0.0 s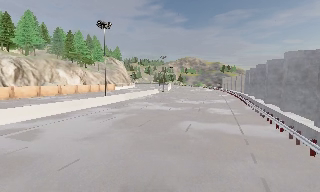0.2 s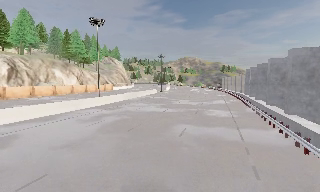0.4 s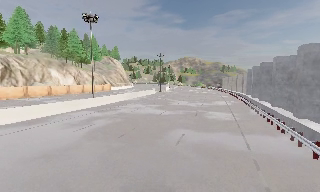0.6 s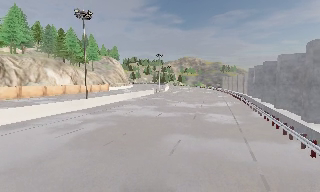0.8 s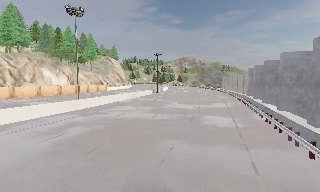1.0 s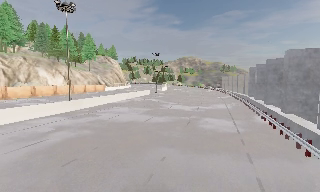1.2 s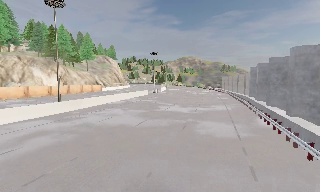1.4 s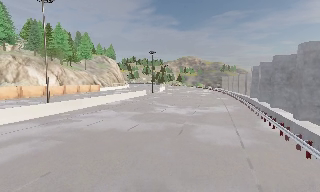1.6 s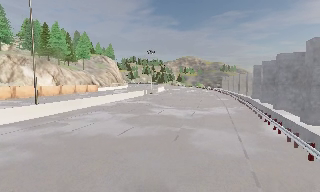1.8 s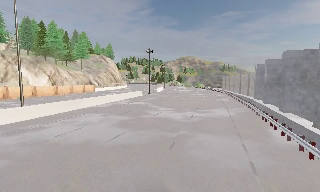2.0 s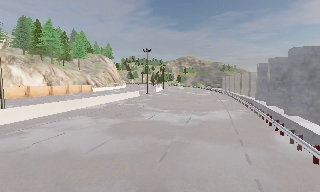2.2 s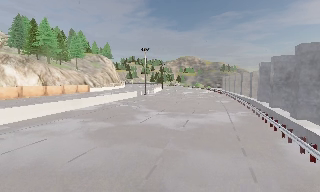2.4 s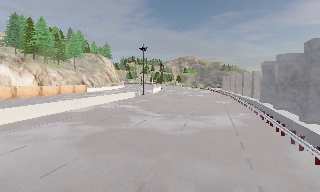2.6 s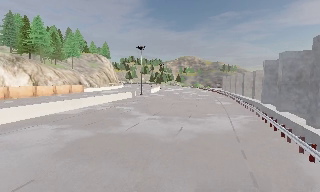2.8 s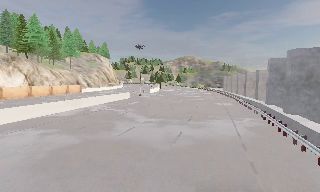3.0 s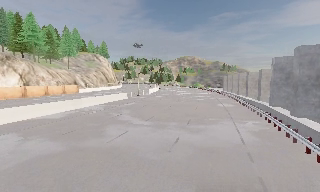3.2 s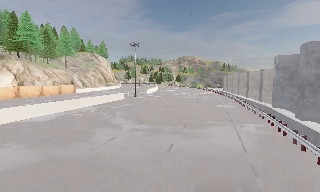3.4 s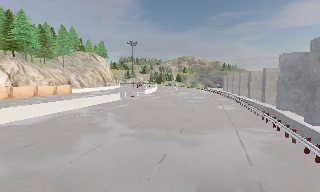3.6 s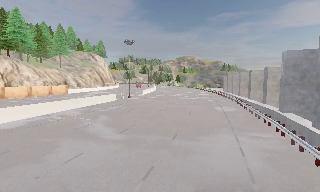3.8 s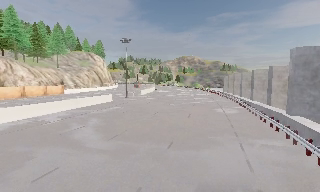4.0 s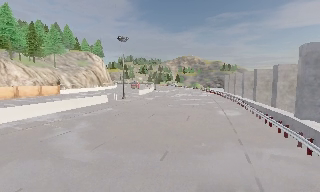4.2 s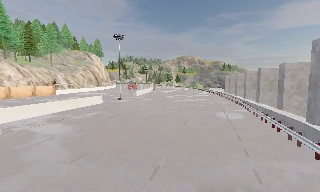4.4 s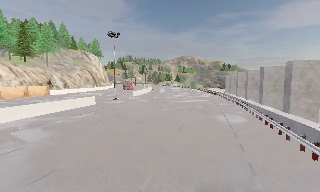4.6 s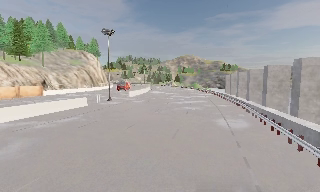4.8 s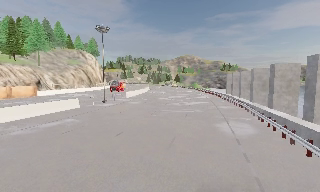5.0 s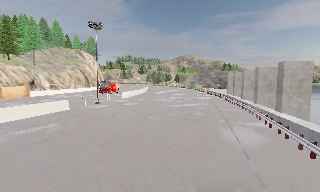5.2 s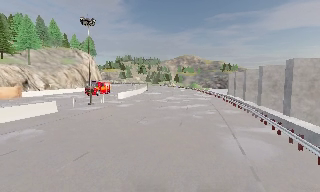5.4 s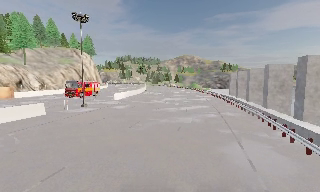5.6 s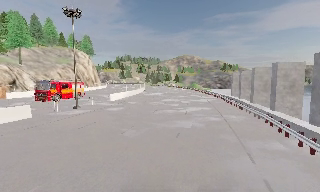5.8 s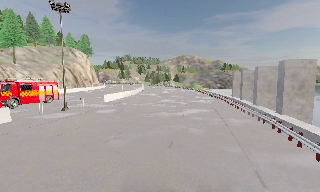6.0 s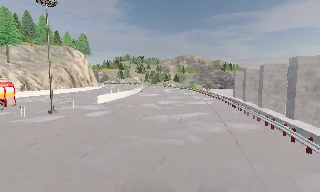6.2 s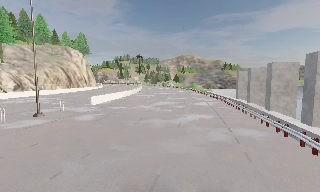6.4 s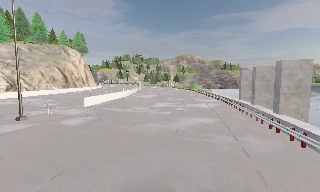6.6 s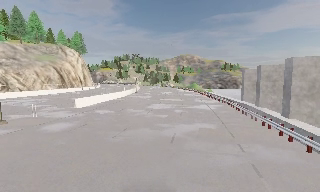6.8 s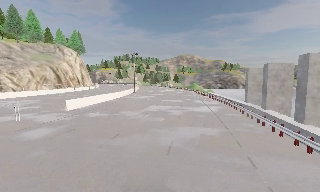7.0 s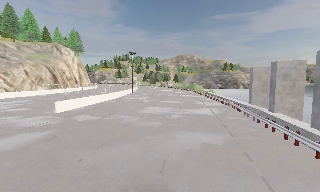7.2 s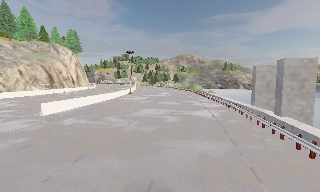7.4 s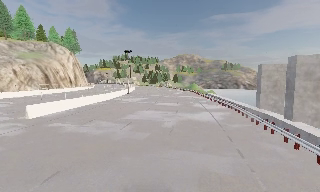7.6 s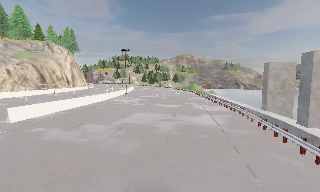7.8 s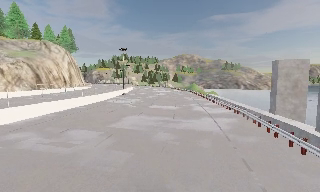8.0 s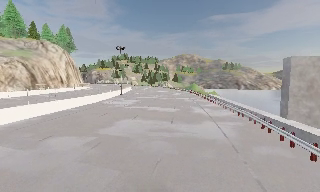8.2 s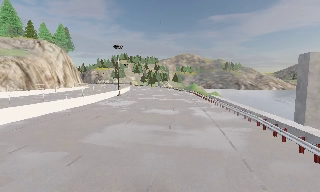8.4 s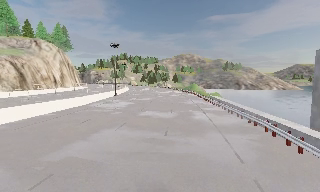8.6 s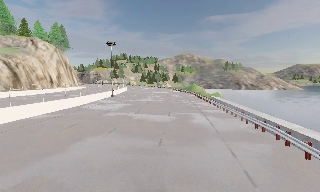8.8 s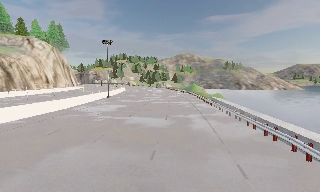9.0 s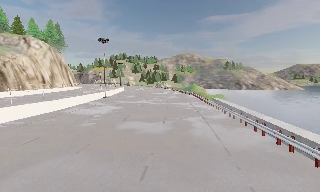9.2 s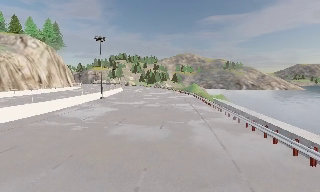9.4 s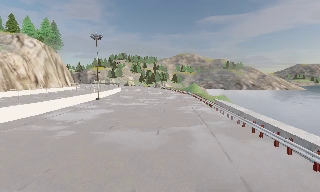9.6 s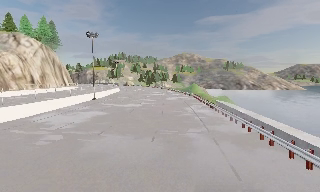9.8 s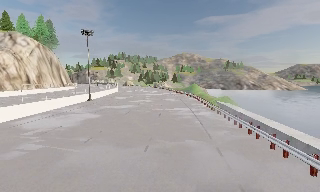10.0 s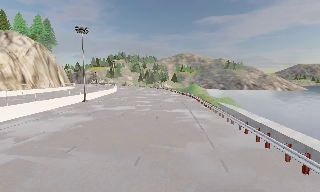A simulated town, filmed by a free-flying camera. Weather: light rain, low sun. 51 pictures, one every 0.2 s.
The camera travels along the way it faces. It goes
forward.
0.0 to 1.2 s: The camera travels forward and to its right, about 7 m, so what stands in front looms larger.
1.2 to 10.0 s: The camera travels forward, about 60 m, so what stands in front looms larger.
The film runs forward here.
